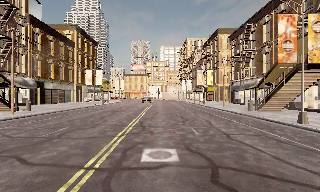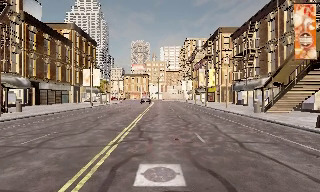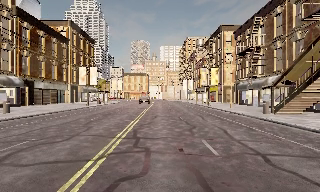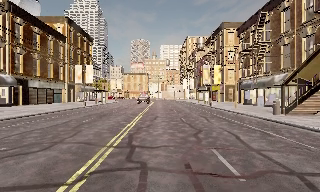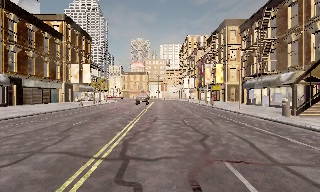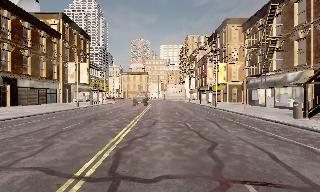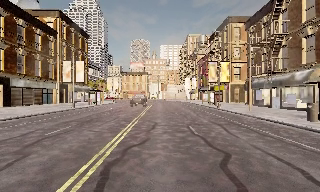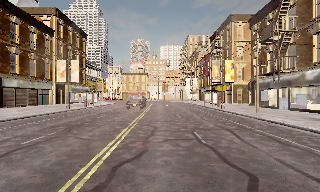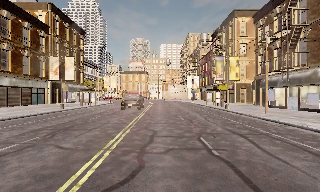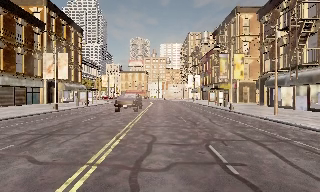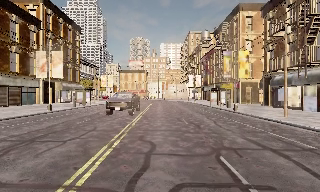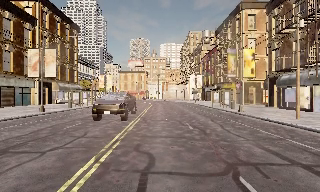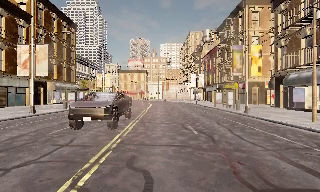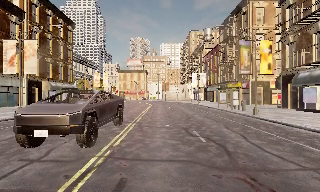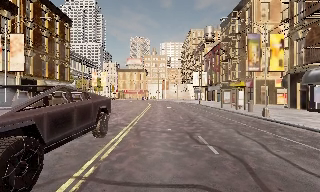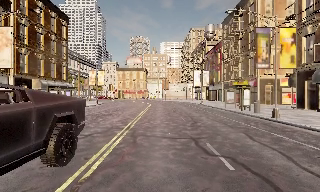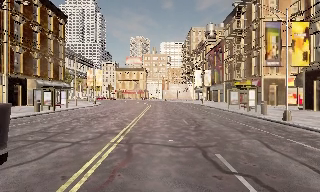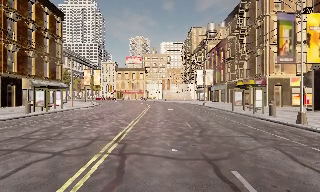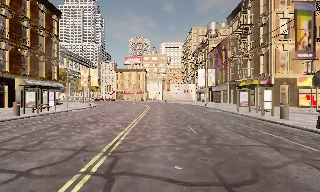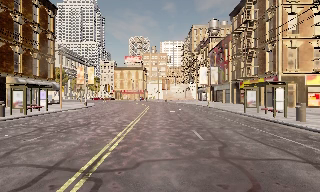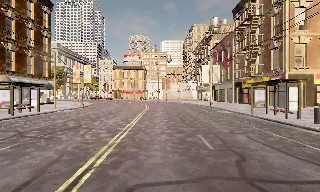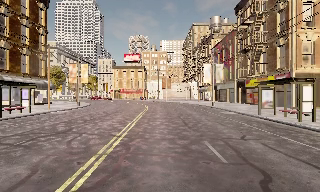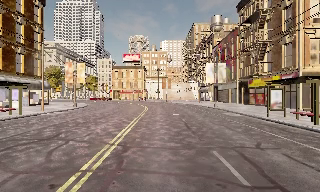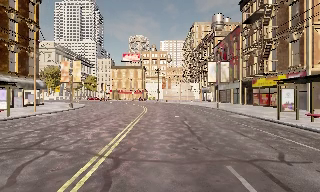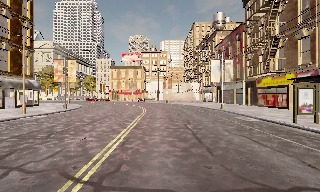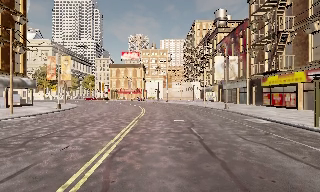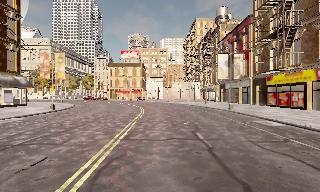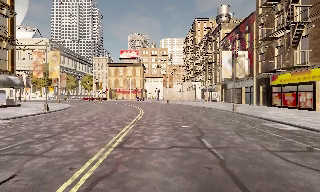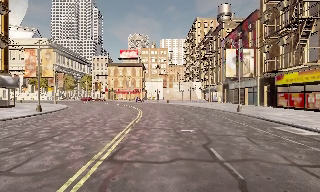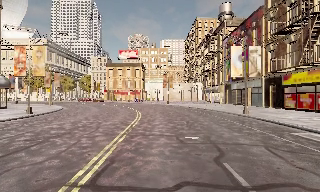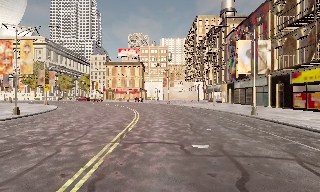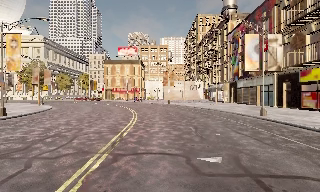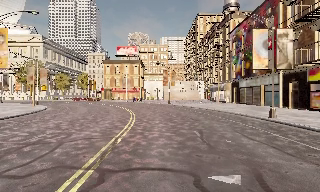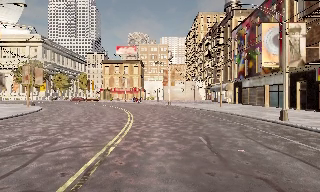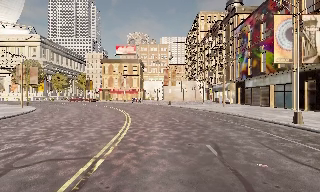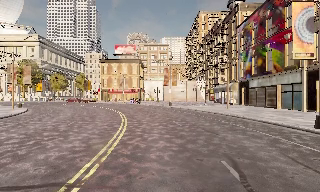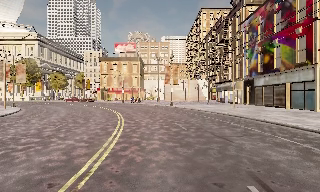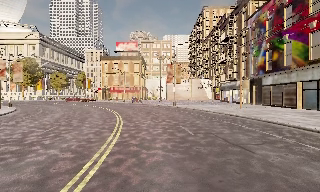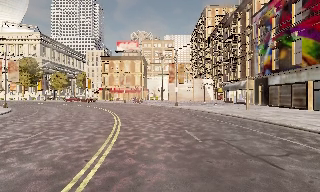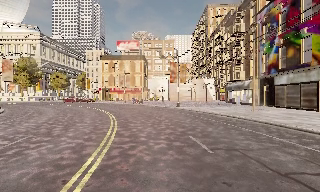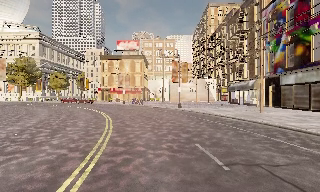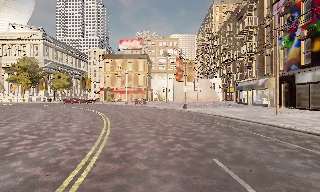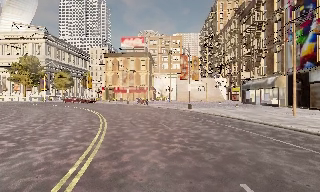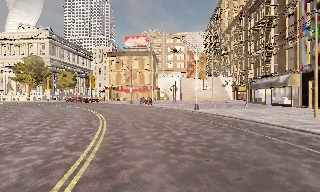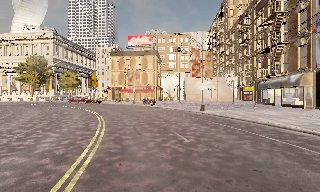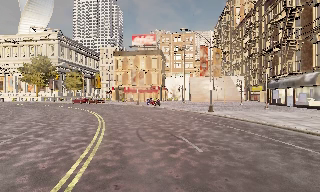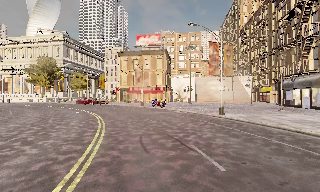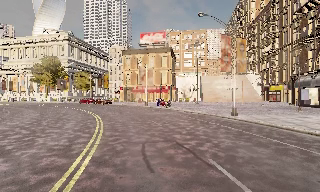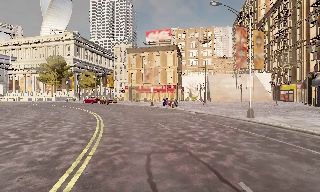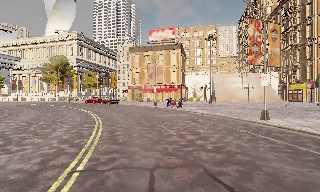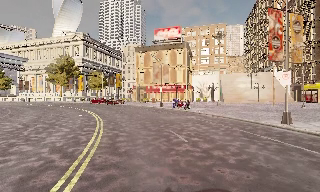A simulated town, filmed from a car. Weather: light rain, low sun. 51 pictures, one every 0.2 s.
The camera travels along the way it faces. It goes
forward.
0.0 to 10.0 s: The camera pans to its left, which is counterclockwise from overhead, by about 15 degrees. It travels forward, about 60 m, so what stands in front looms larger.
The film runs forward here.
